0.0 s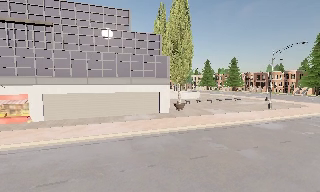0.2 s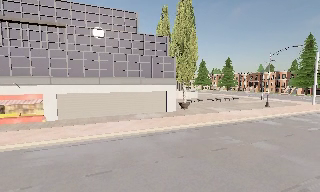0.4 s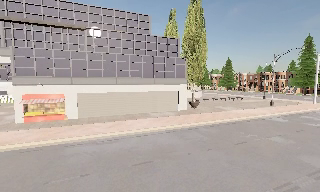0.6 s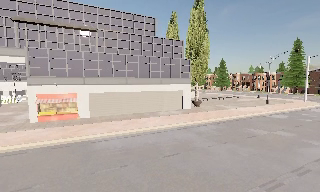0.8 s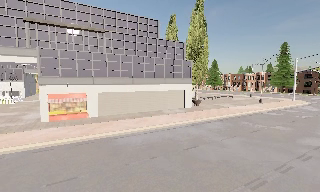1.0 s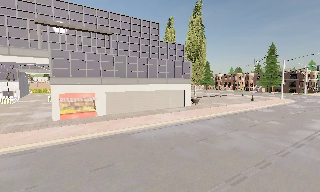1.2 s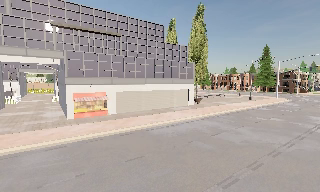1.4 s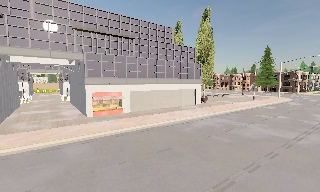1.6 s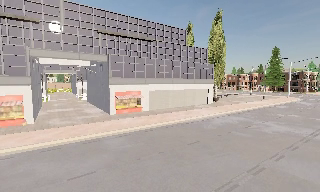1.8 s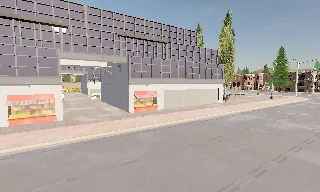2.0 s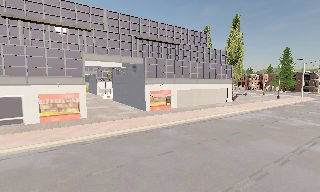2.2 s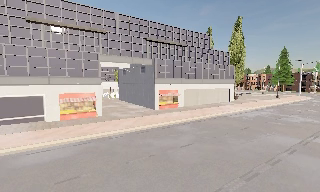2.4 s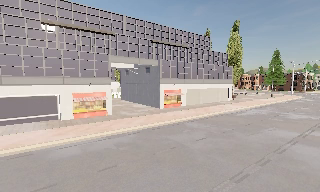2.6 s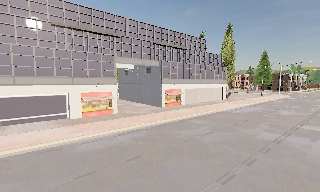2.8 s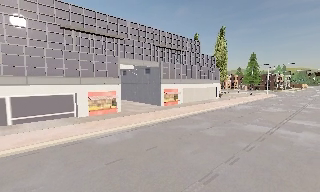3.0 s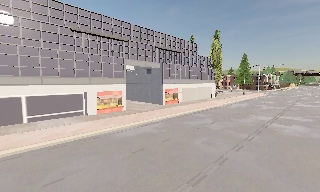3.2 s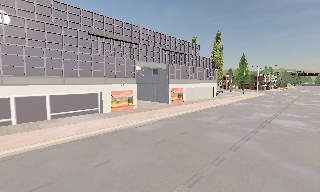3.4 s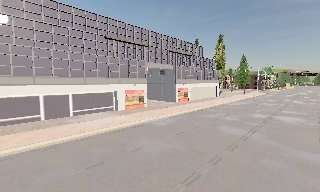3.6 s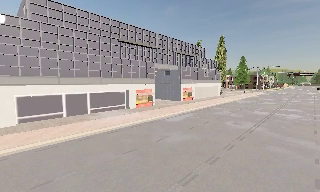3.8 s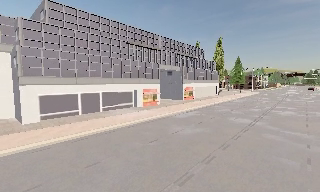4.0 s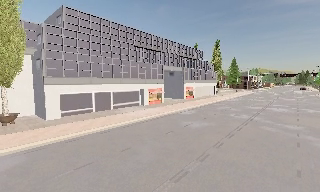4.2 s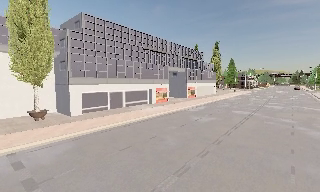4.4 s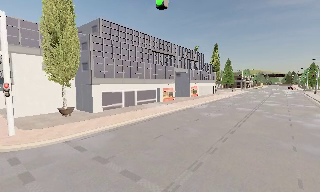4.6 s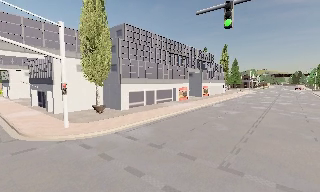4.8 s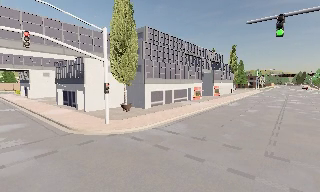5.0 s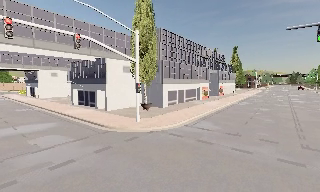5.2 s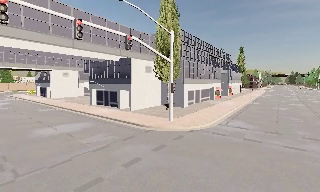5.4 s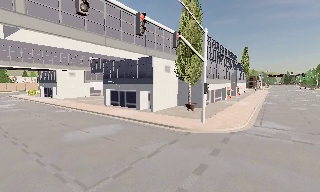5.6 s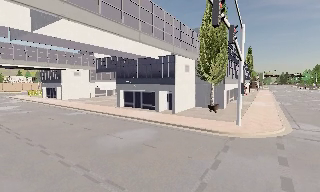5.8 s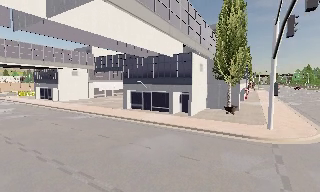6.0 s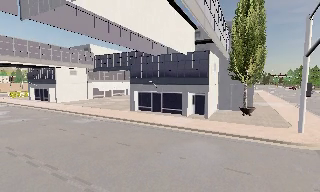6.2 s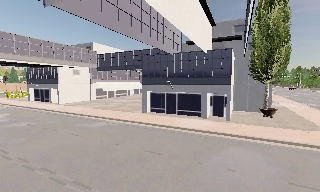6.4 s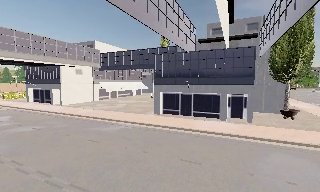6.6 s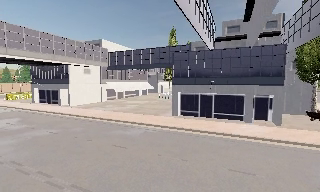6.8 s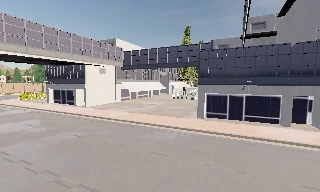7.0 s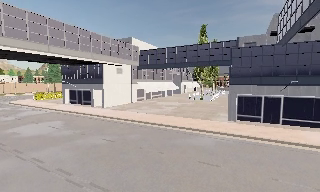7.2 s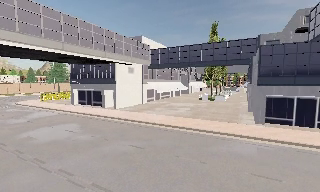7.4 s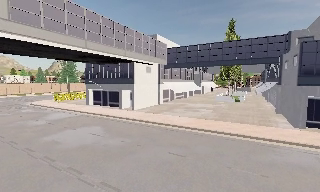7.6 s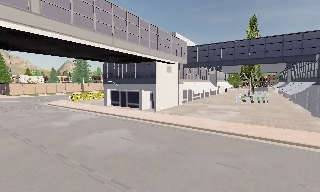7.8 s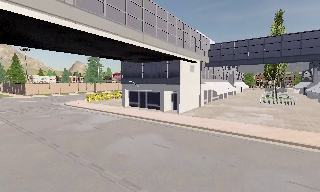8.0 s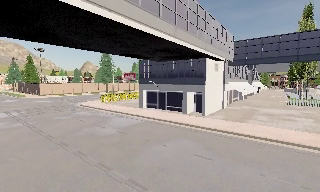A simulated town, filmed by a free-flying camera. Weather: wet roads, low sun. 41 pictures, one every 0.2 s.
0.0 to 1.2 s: The camera pans to its right, which is clockwise from overhead, by about 15 degrees. It travels to its left and backward, about 11 m, so close, fixed things drift to the right.
1.2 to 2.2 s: The camera travels to its left and backward, about 9 m, so close, fixed things drift to the right.
2.2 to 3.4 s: The camera pans to its right, which is clockwise from overhead, by about 10 degrees. It travels to its left and backward, about 11 m, so close, fixed things drift to the right.
3.4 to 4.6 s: The camera travels to its left and backward, about 14 m, so close, fixed things drift to the right.
4.6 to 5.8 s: The camera travels to its left, about 17 m, so close, fixed things drift to the right.
5.8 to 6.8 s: The camera travels to its left and forward, about 11 m, so close, fixed things drift to the right.
6.8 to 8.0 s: The camera pans to its left, which is counterclockwise from overhead, by about 10 degrees. It travels to its left and forward, about 13 m, so close, fixed things drift to the right.
The film runs backward here.
